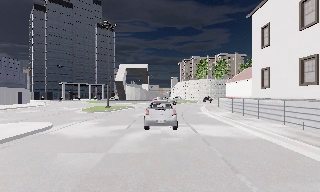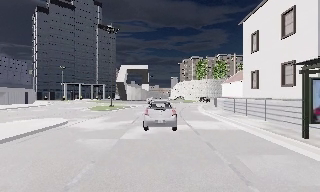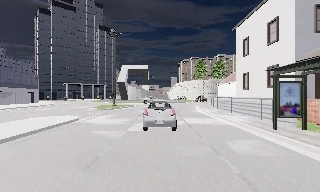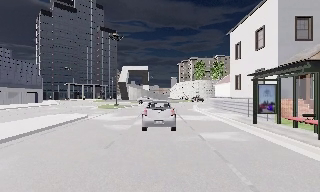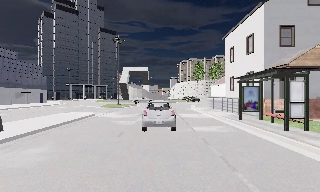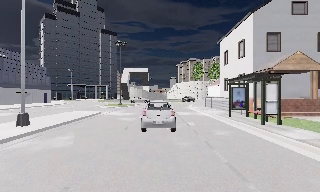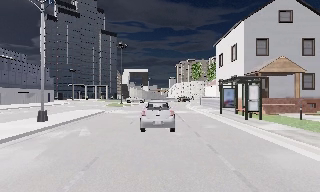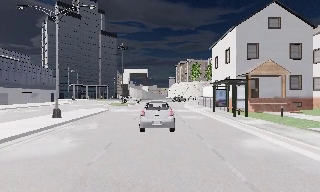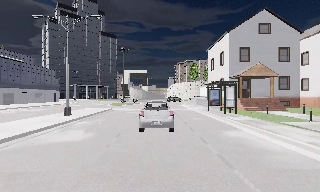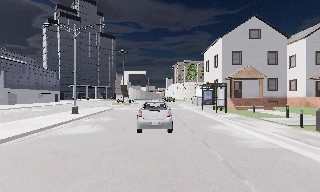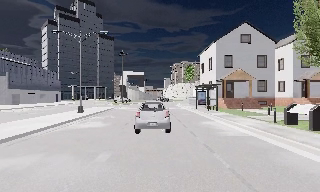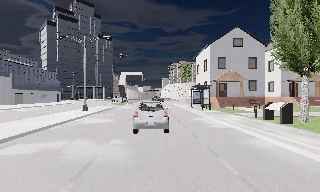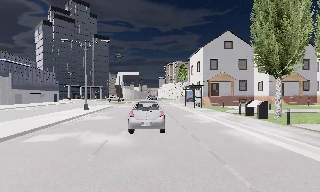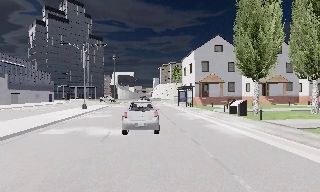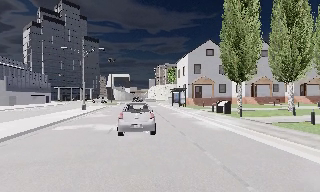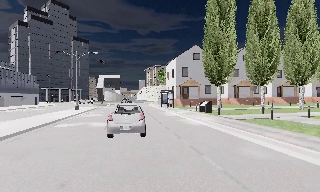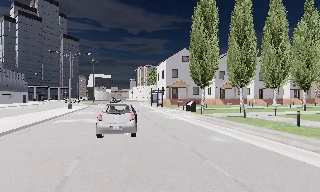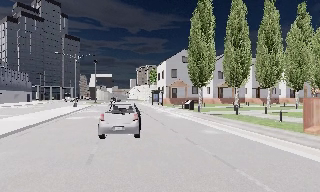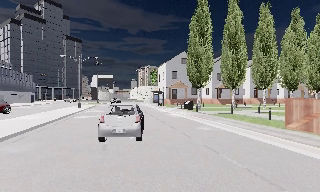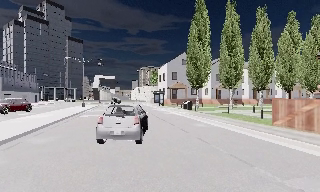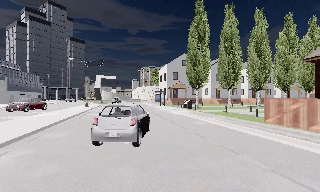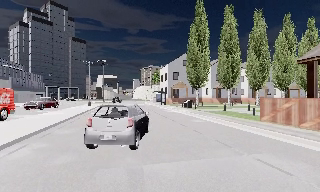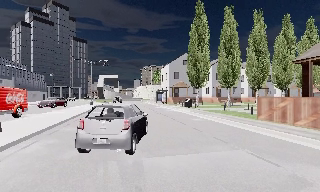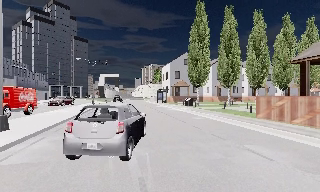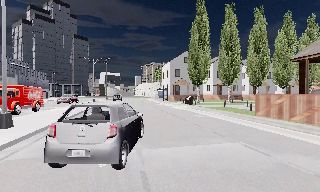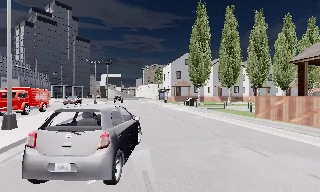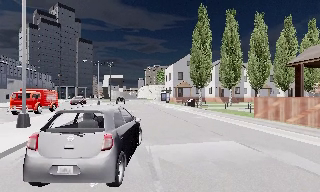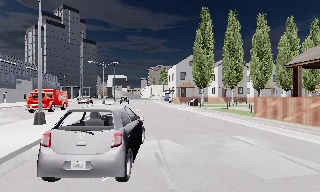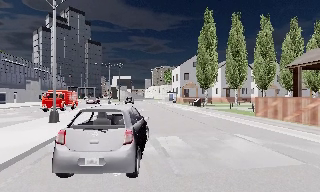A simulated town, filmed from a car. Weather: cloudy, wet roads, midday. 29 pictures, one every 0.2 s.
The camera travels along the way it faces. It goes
backward.
0.0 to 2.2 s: The camera travels backward, about 17 m, so what stands in front gets smaller.
2.2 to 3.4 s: The camera swings to its right by about 10 degrees, and the scene slides to the left. It travels backward, about 9 m, so what stands in front gets smaller.
3.4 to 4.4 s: The camera travels backward, about 4 m, so what stands in front gets smaller. It loses speed.
4.4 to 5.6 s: The camera travels backward, about 2.5 m, so what stands in front gets smaller. It gains speed.
The film runs backward here.
